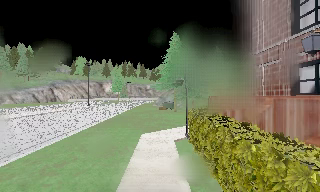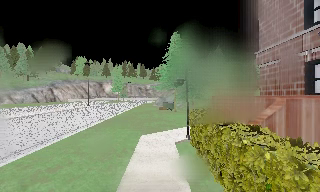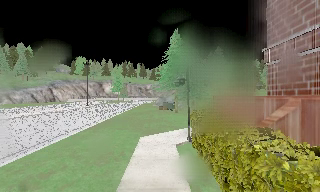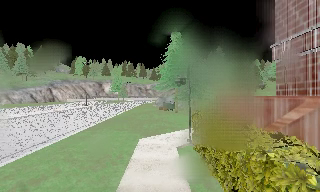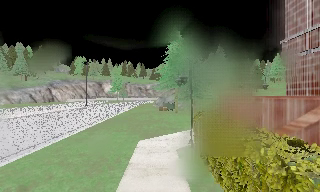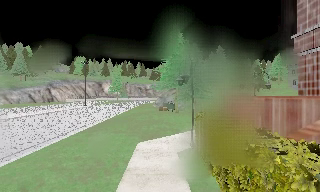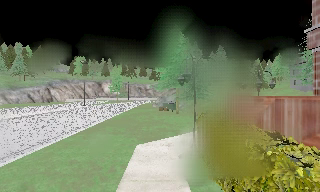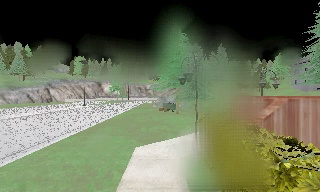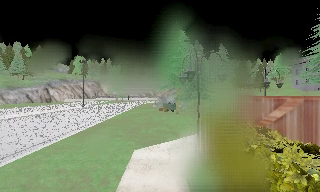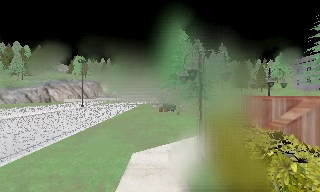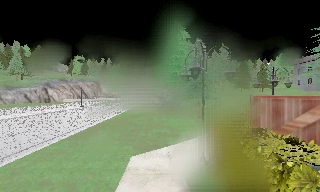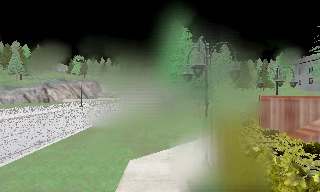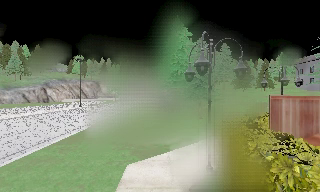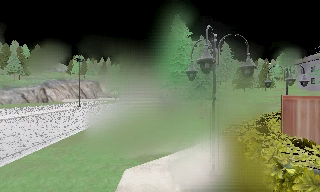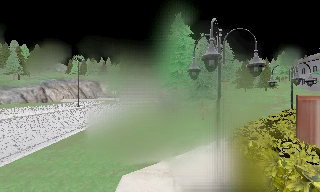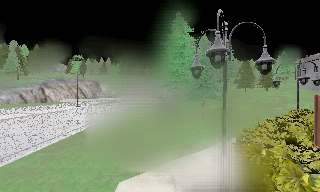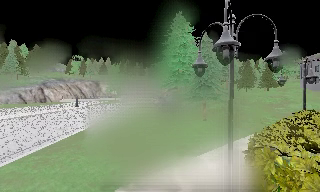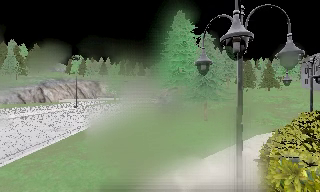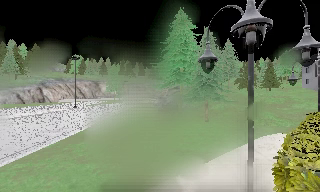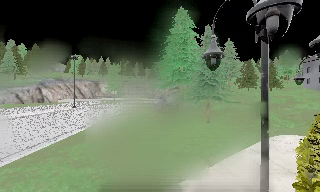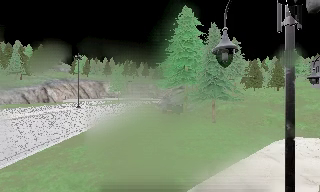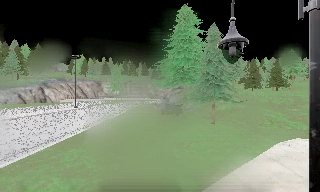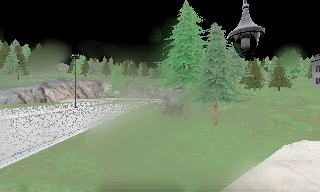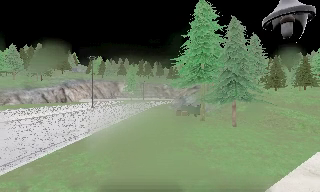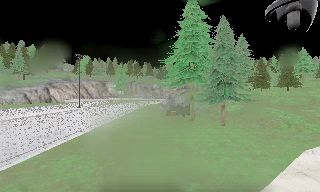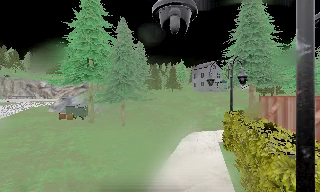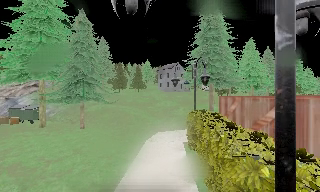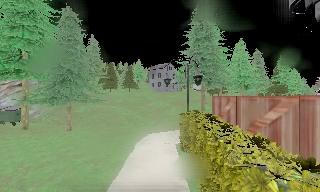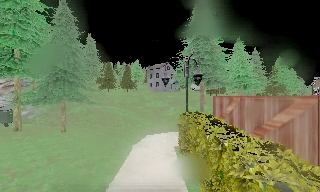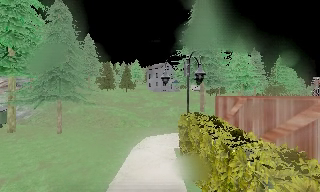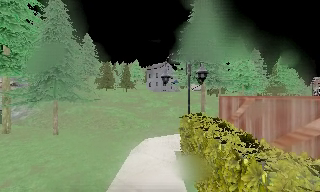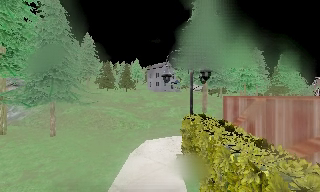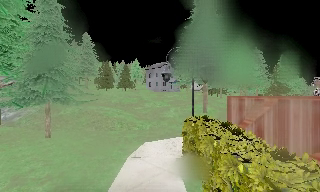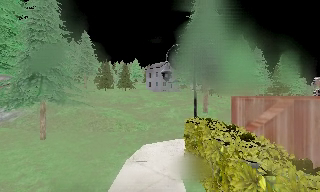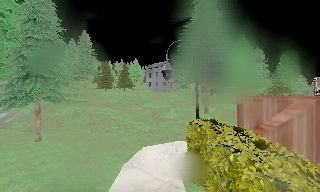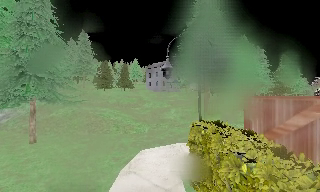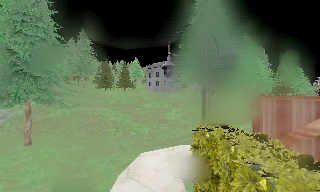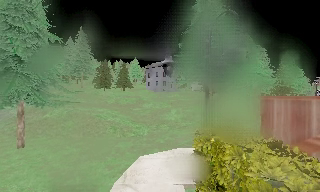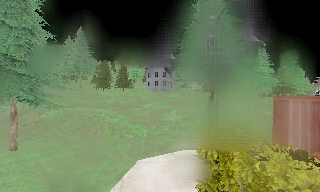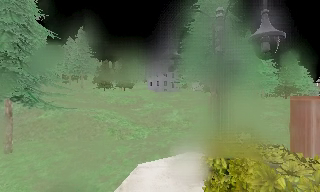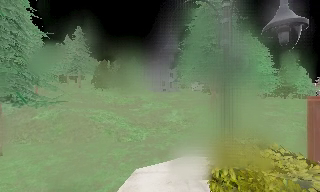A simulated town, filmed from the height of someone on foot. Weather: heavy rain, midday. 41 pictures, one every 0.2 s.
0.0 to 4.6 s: The camera travels forward, about 9 m, so what stands in front looms larger.
4.6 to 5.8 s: The camera pans to its right, which is clockwise from overhead, by about 55 degrees. It travels forward, about 2.5 m.
5.8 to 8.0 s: The camera travels forward, about 4.5 m, so what stands in front looms larger.
The film runs forward here.
